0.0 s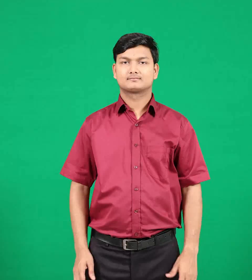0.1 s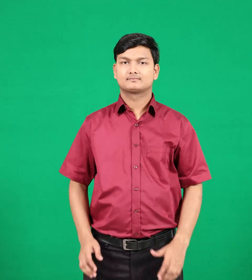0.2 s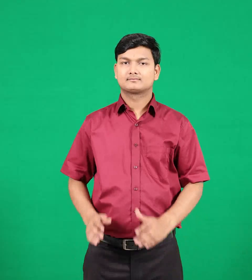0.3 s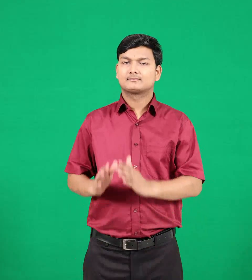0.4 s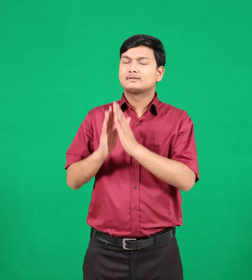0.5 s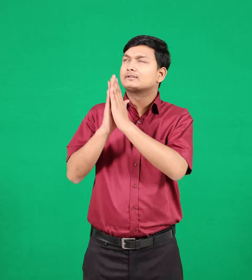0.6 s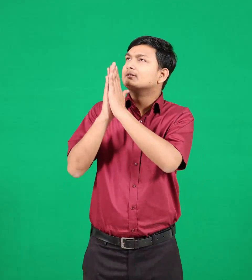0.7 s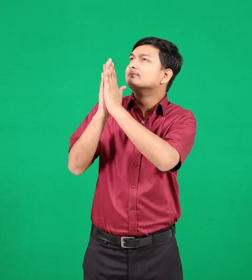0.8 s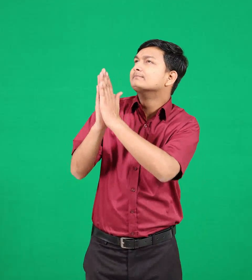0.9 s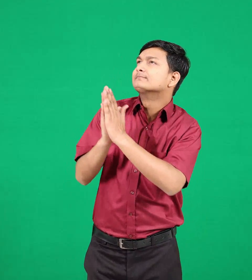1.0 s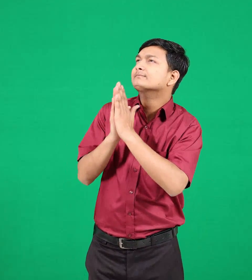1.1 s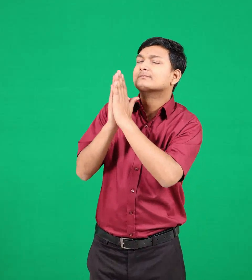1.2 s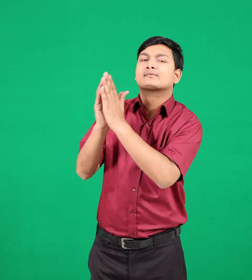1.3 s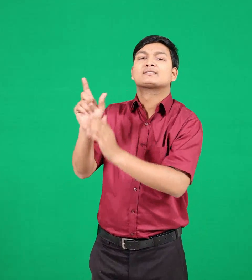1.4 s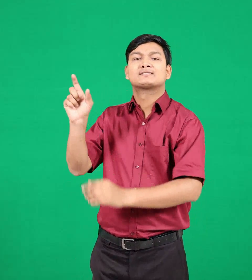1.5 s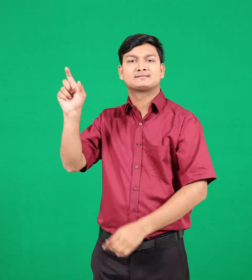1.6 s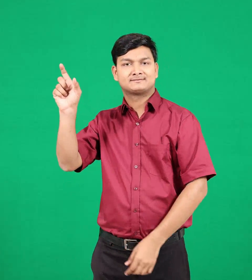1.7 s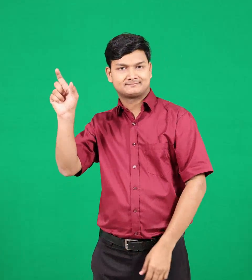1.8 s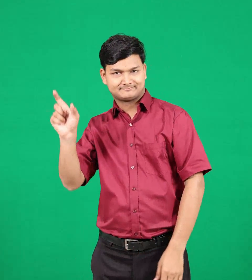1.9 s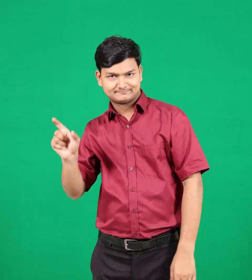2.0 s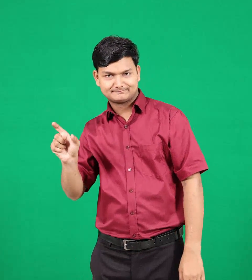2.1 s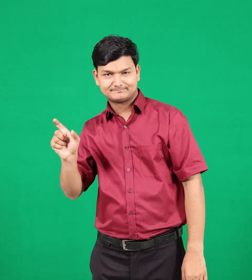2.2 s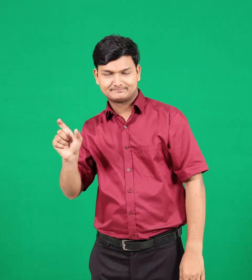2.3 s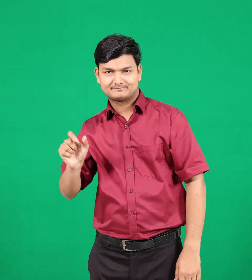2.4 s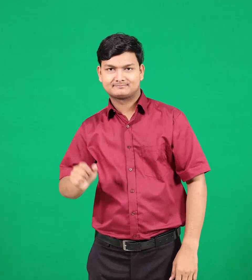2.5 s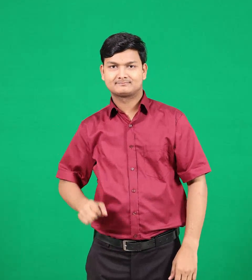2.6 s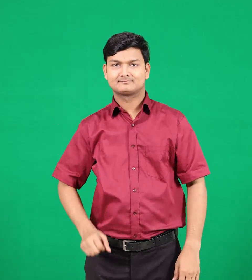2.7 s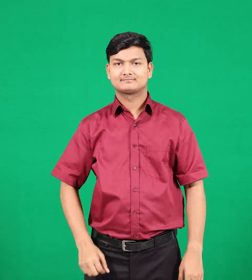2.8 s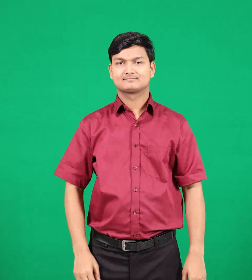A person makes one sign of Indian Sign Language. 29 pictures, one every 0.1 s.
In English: prayer
